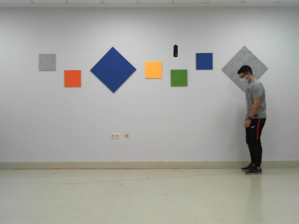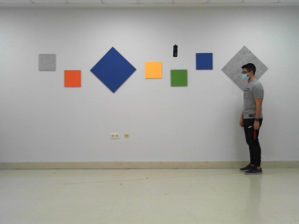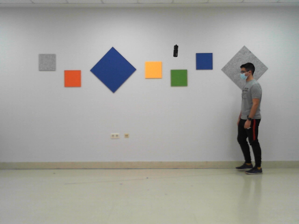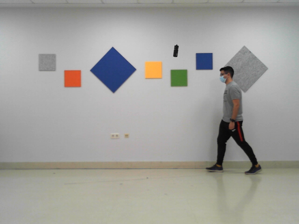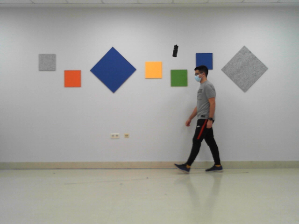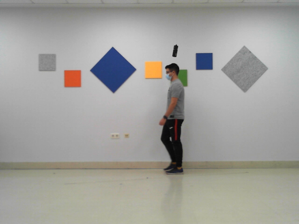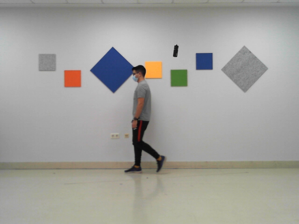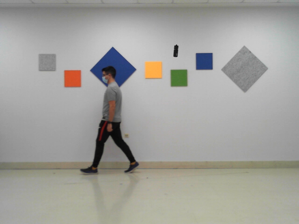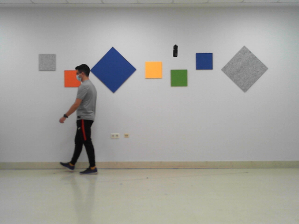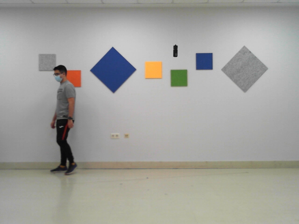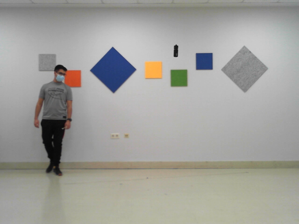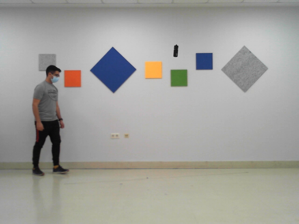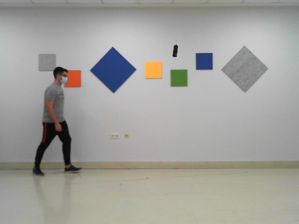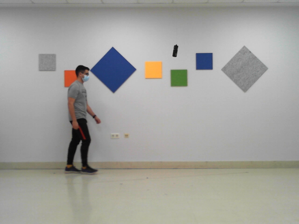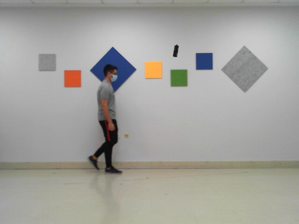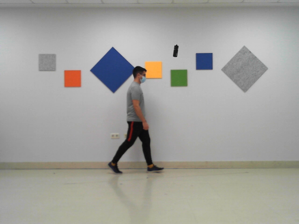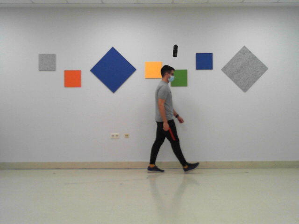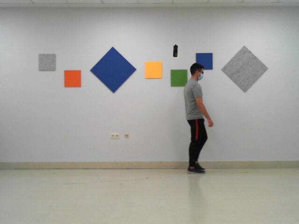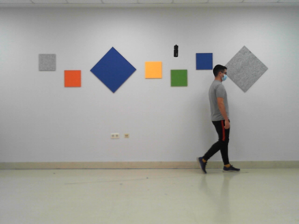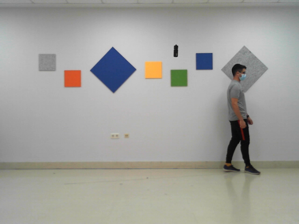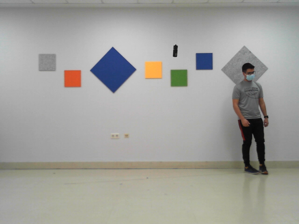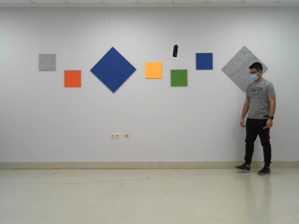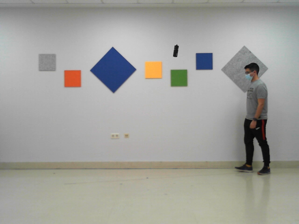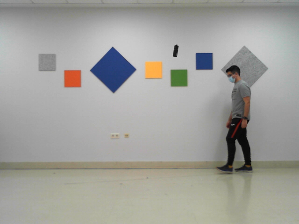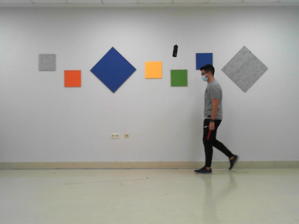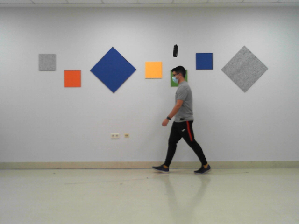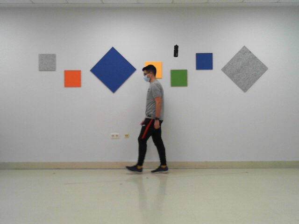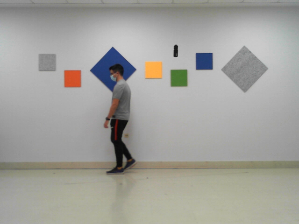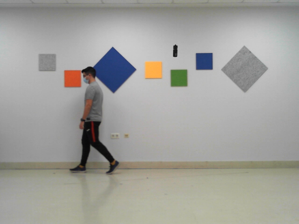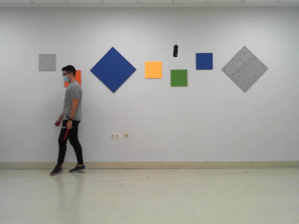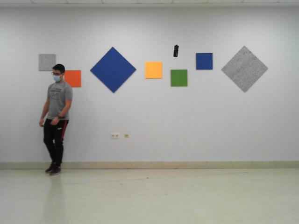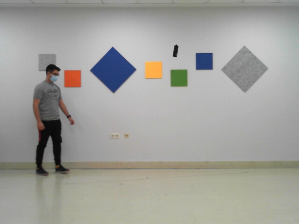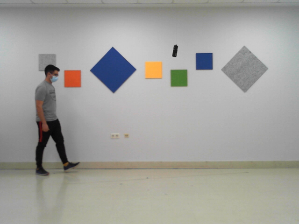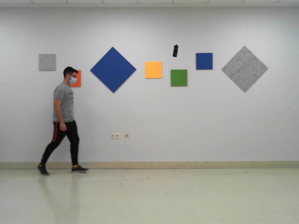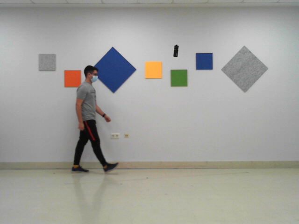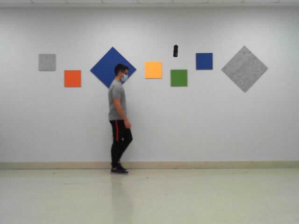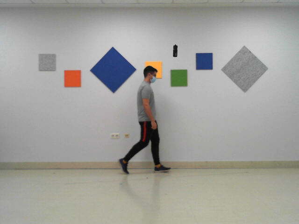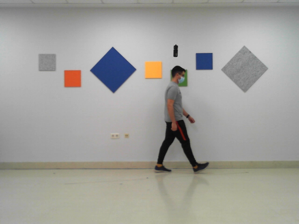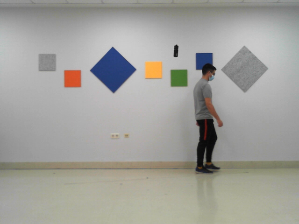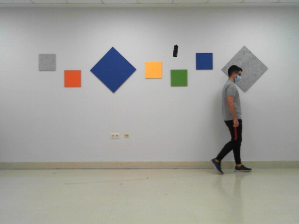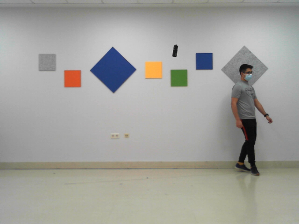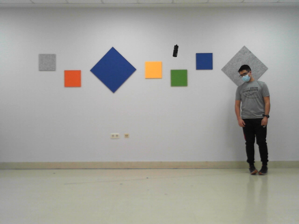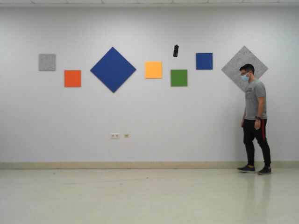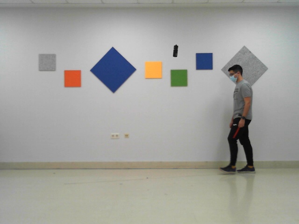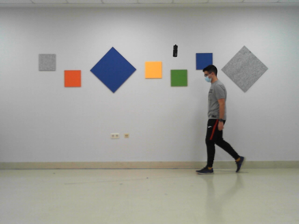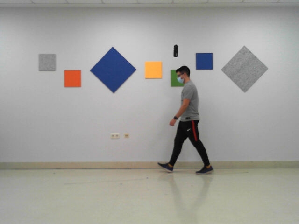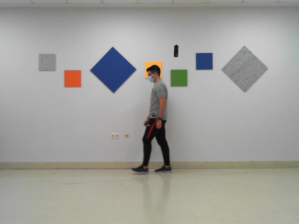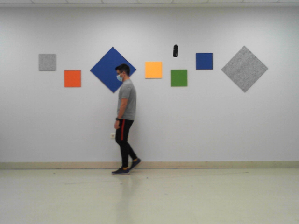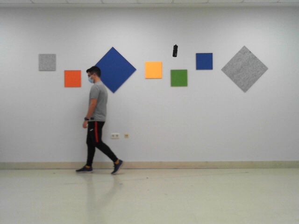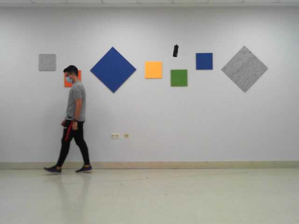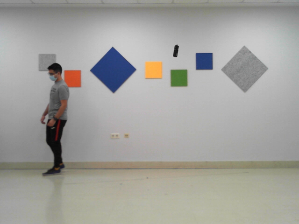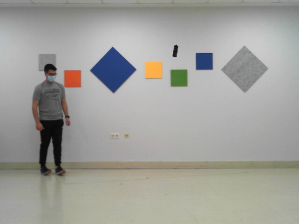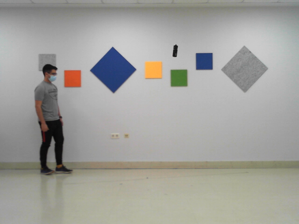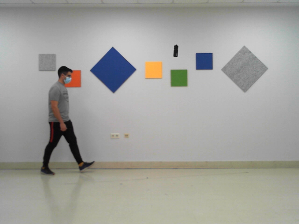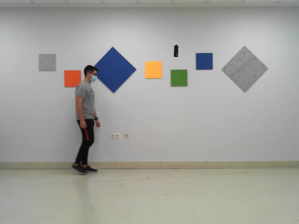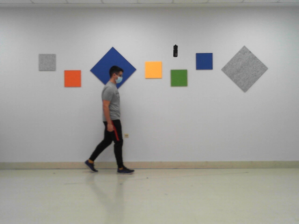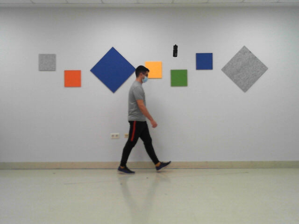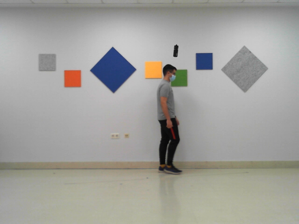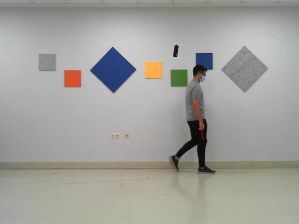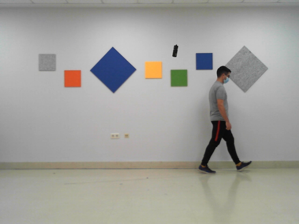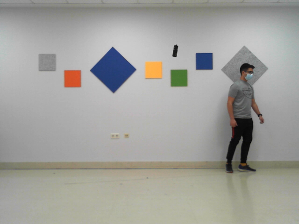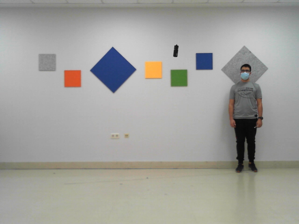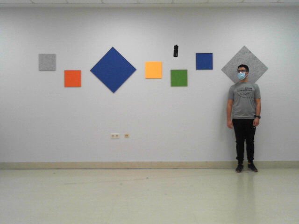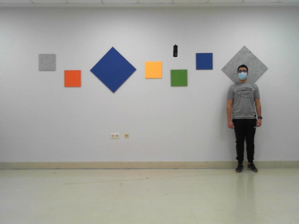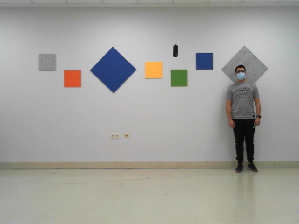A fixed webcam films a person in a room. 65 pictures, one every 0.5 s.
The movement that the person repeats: Walk forward.
